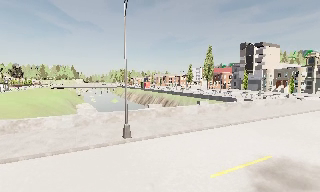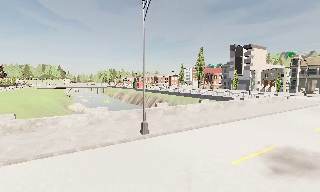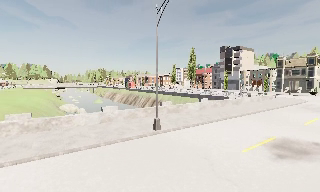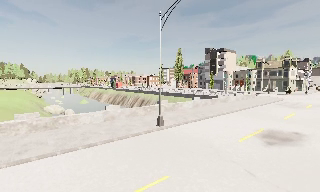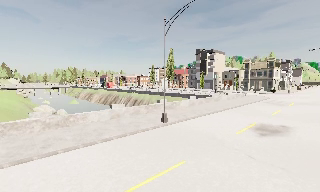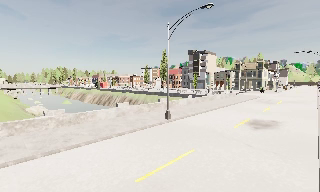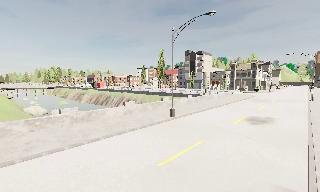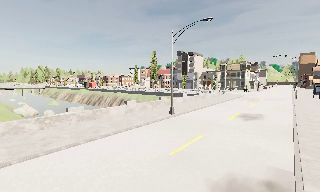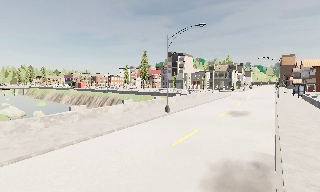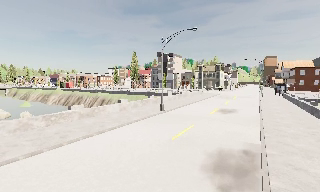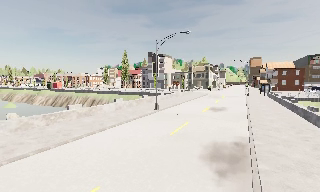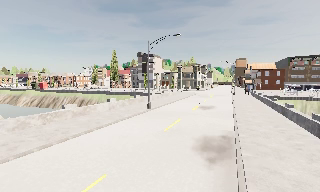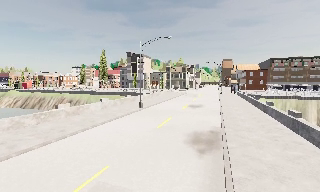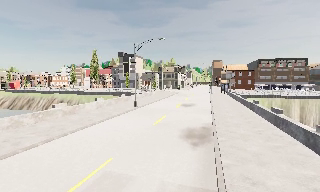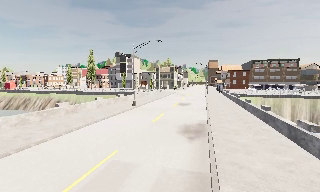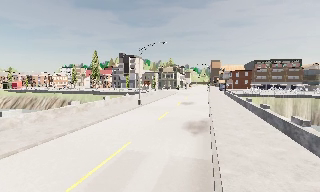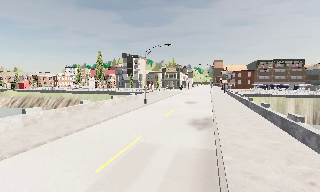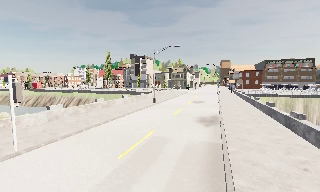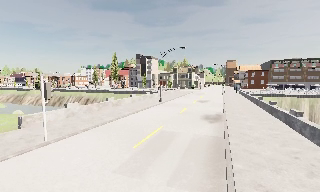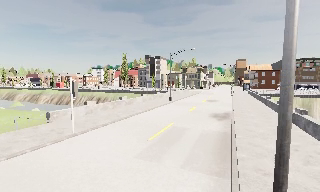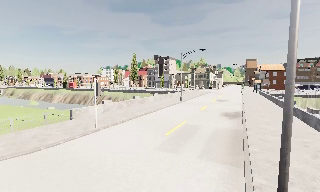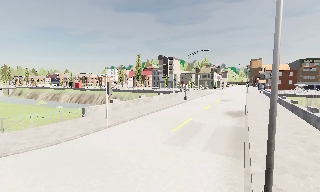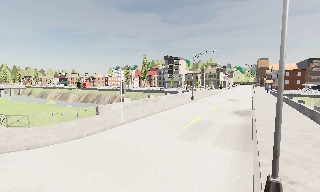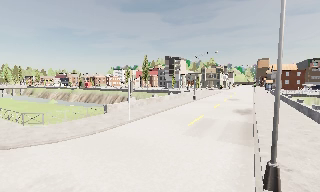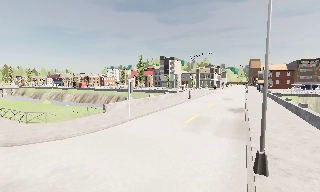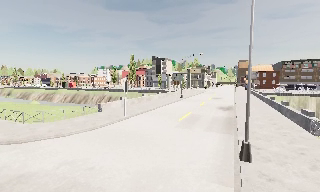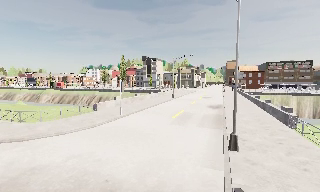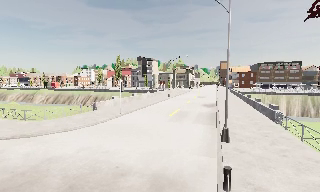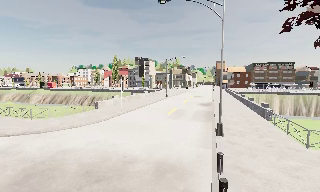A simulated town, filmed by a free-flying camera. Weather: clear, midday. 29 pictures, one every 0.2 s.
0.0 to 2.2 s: The camera pans to its right, which is clockwise from overhead, by about 40 degrees. It travels to its left and backward, about 13 m. It loses speed.
2.2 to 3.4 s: The camera travels backward, about 5 m, so what stands in front gets smaller.
3.4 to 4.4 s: The camera swings to its left by about 10 degrees, and the scene slides to the right. It travels backward and to its left, about 4.5 m, so what stands in front gets smaller.
4.4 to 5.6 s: The camera pans to its right, which is clockwise from overhead, by about 10 degrees. It travels backward and to its left, about 5 m, so what stands in front gets smaller.
The film runs backward here.
